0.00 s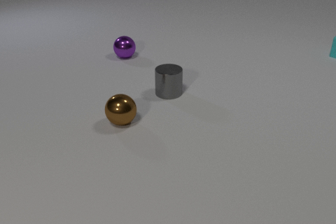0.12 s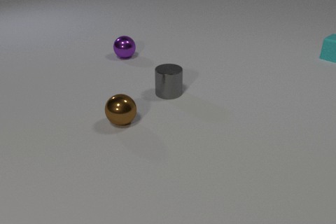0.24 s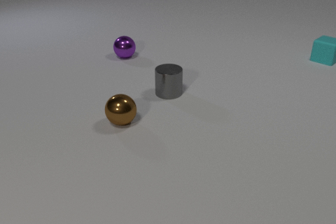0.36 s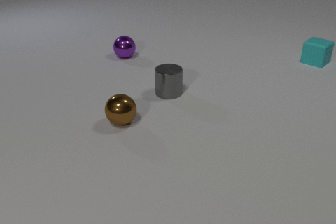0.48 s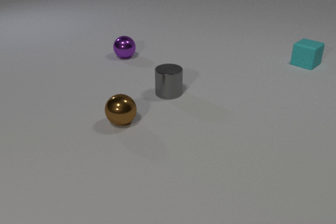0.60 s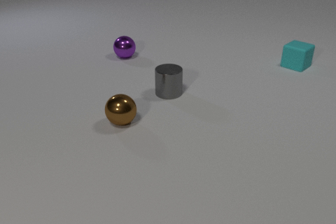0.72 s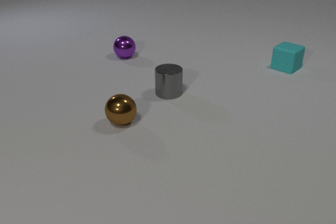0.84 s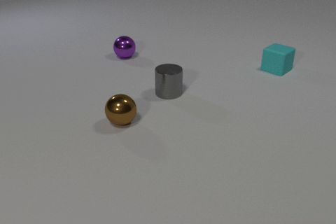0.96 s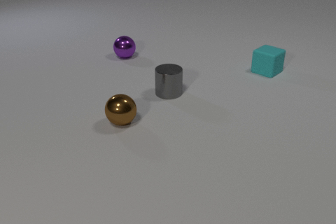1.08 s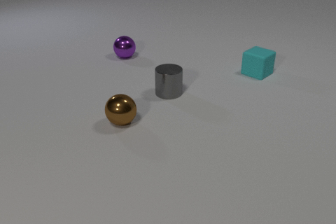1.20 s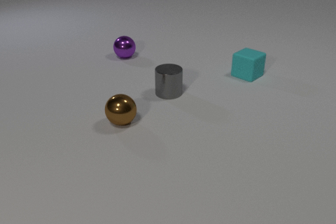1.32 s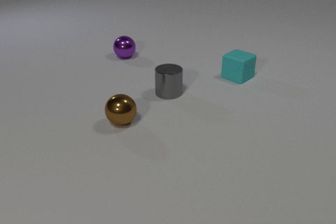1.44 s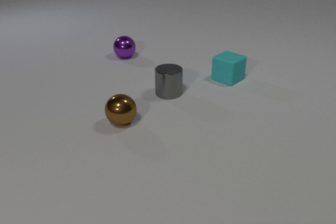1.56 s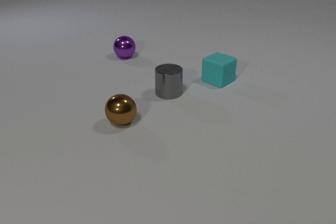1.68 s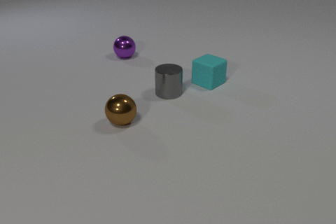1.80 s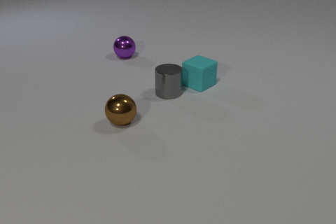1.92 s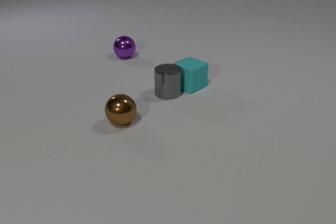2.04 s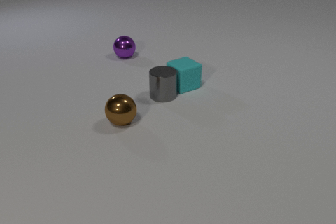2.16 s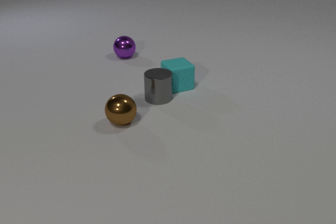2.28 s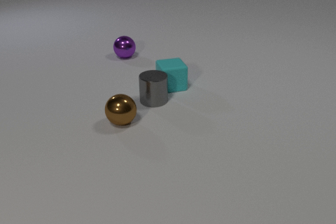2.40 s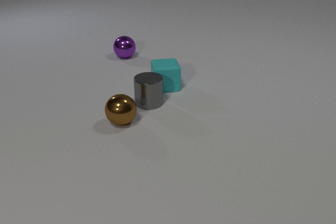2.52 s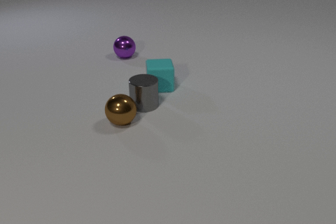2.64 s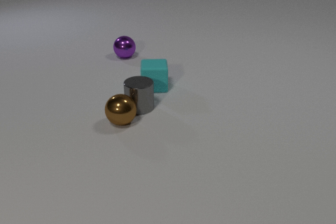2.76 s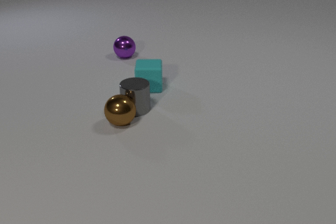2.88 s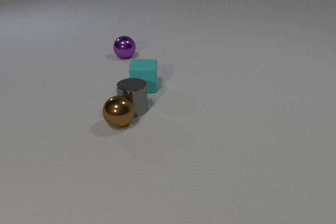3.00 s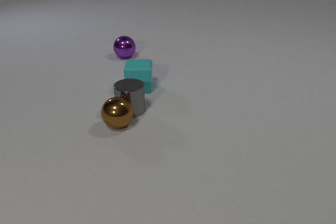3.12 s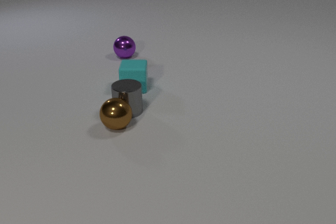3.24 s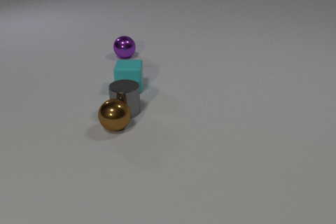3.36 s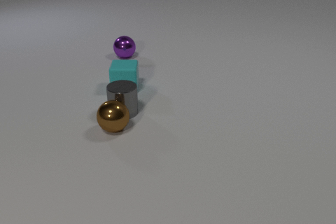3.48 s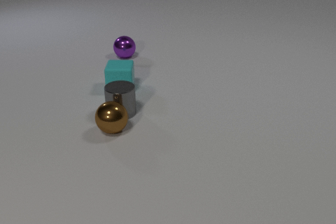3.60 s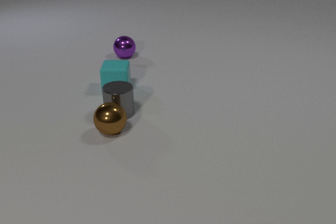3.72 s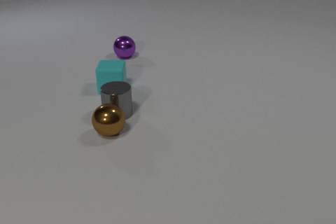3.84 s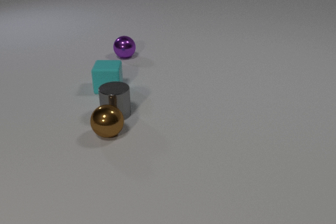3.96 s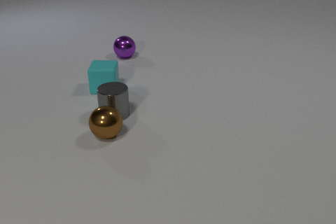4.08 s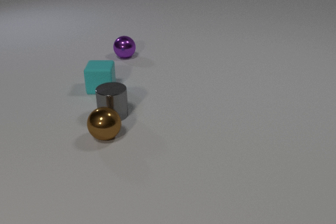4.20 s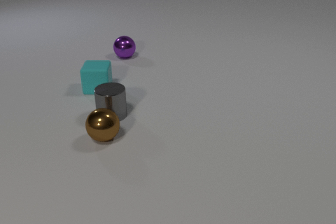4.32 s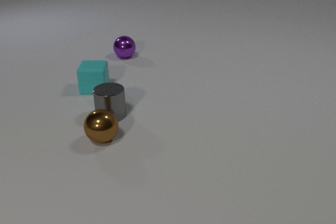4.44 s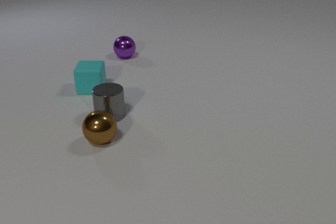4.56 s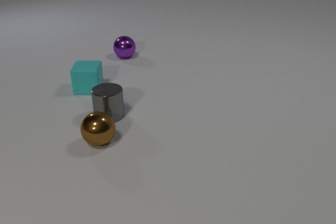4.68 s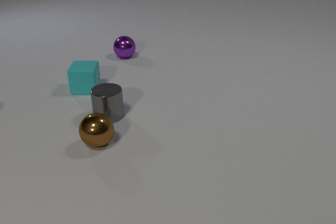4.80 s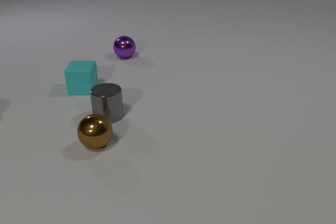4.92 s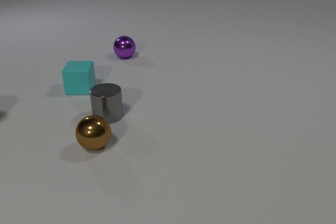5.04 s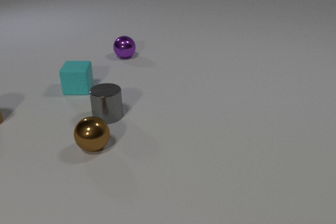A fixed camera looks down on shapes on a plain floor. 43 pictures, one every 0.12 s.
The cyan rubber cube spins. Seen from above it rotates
clockwise.
The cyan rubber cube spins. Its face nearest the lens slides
to the left.
0.00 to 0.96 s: The cyan rubber cube slides to the left and toward the camera.
0.96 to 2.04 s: The cyan rubber cube slides to the left and toward the camera. The gray metal cylinder slides toward the camera. The cyan rubber cube and the gray metal cylinder collide.
2.04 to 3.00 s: The cyan rubber cube slides to the left, spins clockwise seen from above by about 30 degrees, its near face sliding to the left. The gray metal cylinder slides to the left and toward the camera. The gray metal cylinder and the brown metal sphere collide.
3.00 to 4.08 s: The cyan rubber cube slides to the left. The gray metal cylinder slides to the left. The brown metal sphere rolls toward the camera and to the left.
4.08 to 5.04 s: The cyan rubber cube slides to the left. The brown rubber cylinder comes in at the left edge. The brown metal sphere rolls toward the camera and to the left.
How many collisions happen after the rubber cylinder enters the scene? 0.
How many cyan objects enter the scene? 0.
Are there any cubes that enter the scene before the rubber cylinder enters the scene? no.
